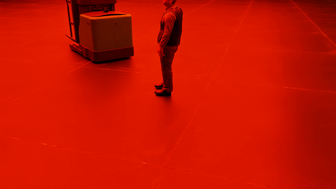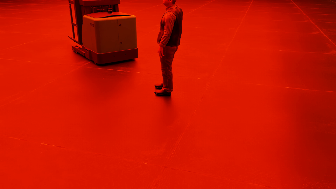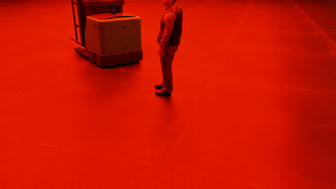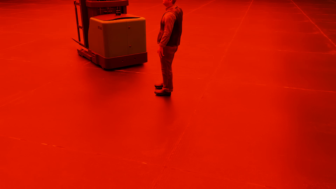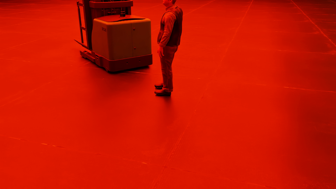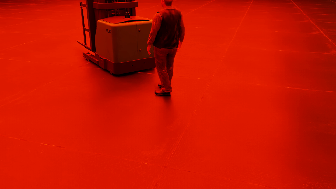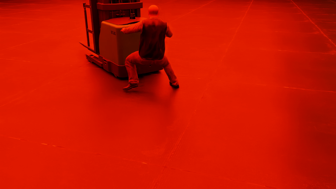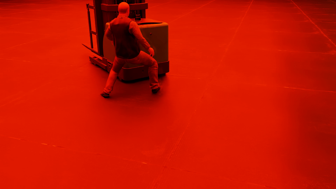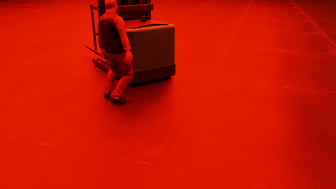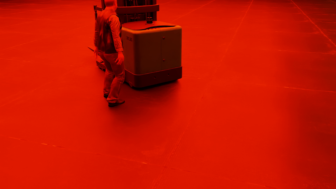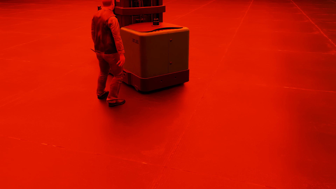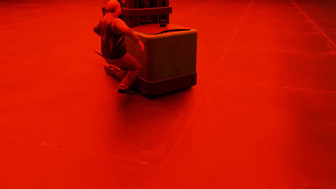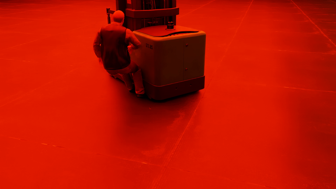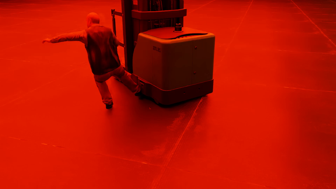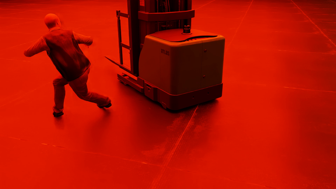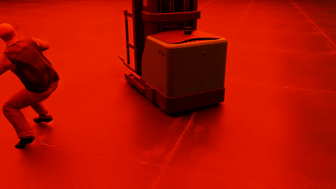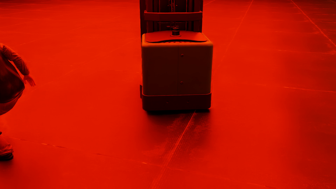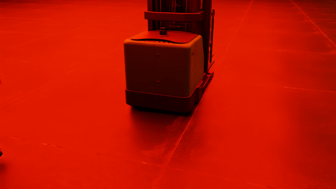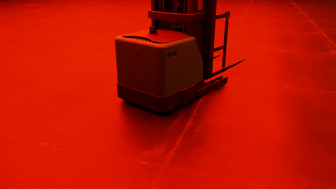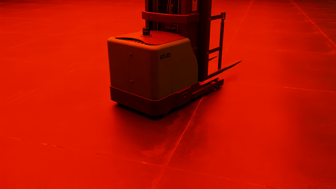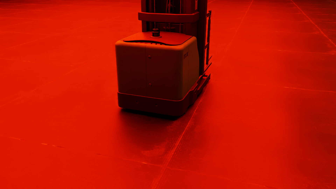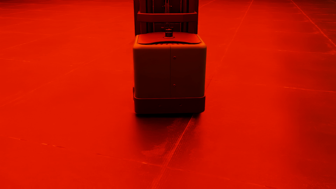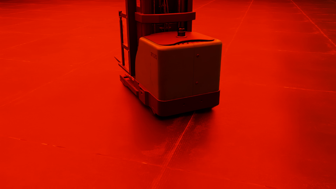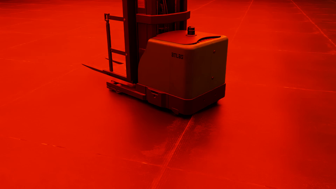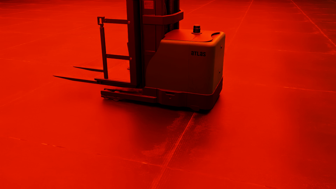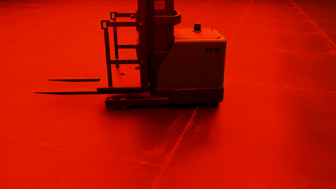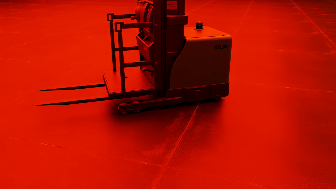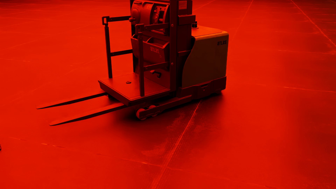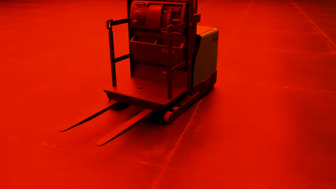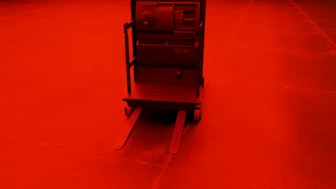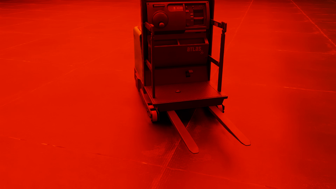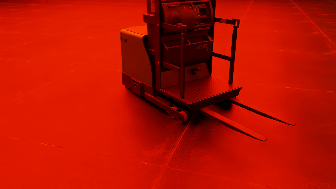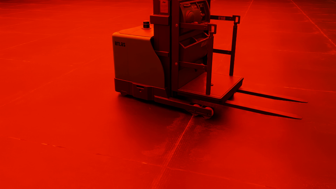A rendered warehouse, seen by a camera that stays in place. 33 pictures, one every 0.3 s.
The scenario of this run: Near miss between a forklift and a person.
